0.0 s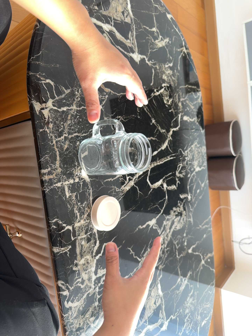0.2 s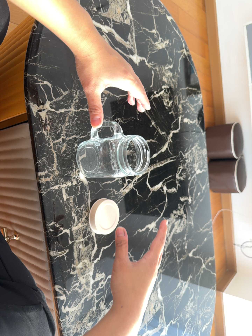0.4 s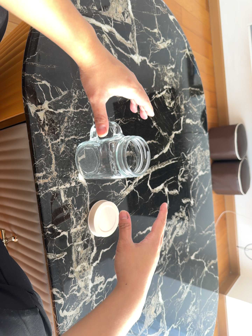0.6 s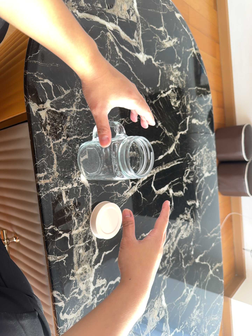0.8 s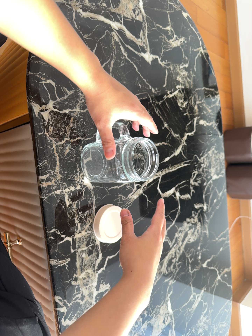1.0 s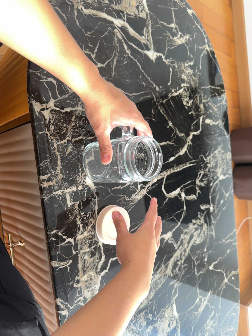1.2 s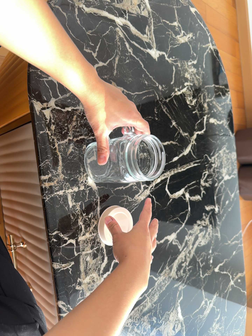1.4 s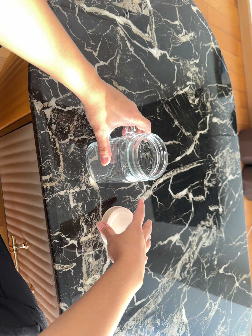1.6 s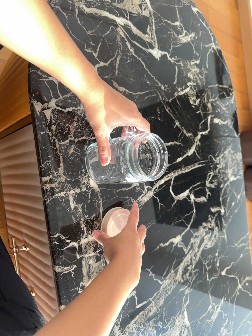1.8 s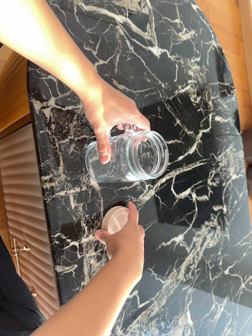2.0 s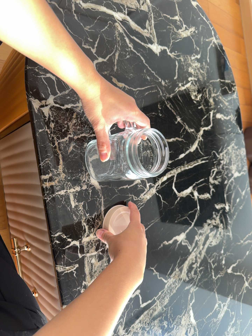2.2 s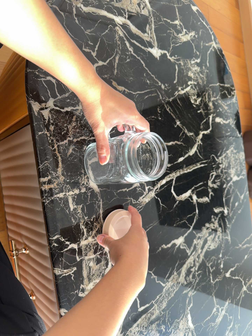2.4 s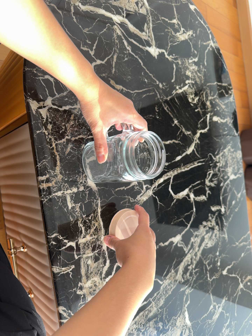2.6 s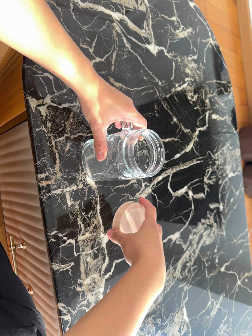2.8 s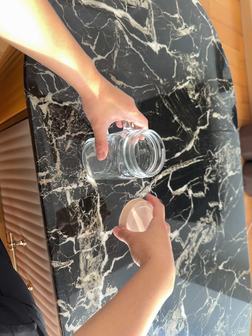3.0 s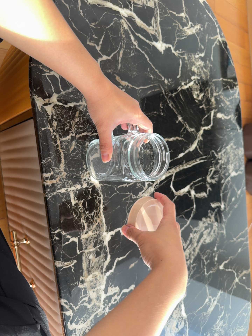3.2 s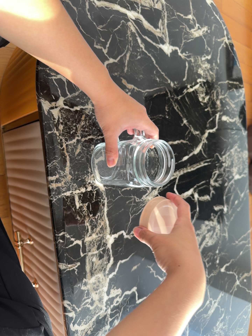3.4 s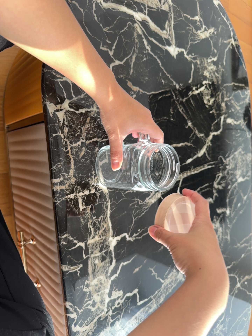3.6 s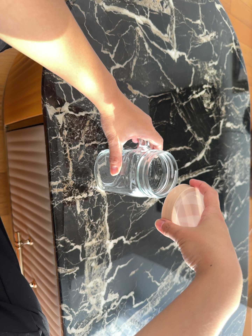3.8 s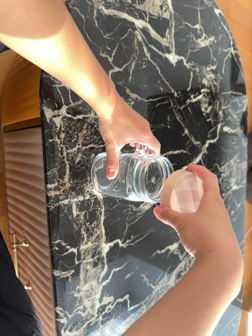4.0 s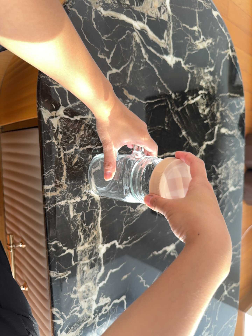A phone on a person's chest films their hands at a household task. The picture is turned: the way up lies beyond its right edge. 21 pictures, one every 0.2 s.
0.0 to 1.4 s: The camera travels forward, about 7 cm, so what stands in front looms larger.
1.4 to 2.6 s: The camera keeps its place and its aim.
2.6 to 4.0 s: The camera travels toward the top of its view, about 5 cm.
The film runs backward here.
